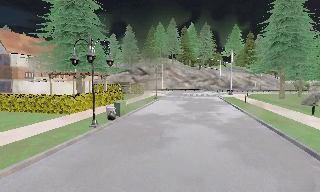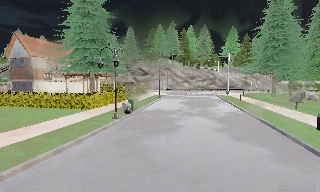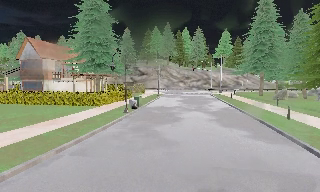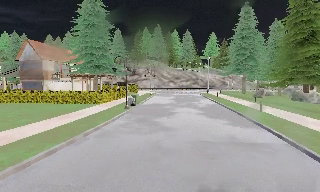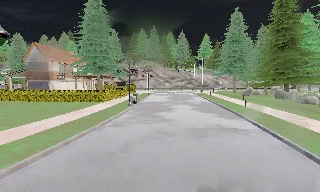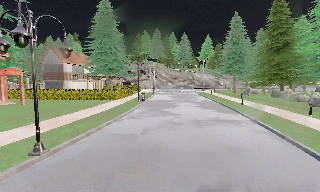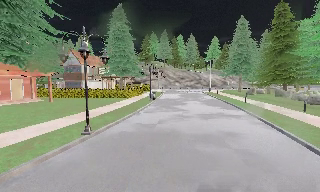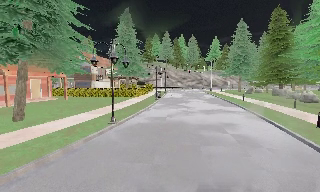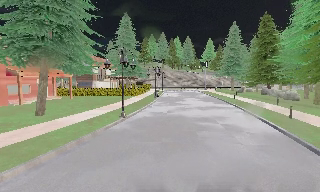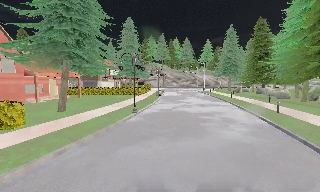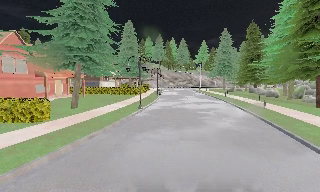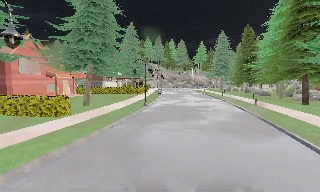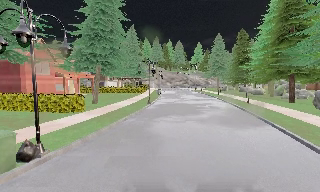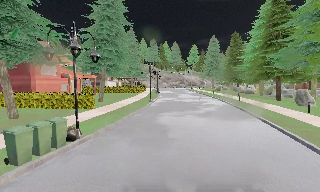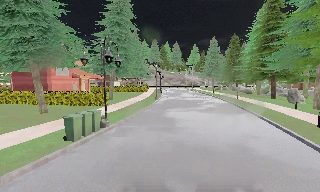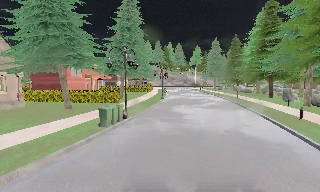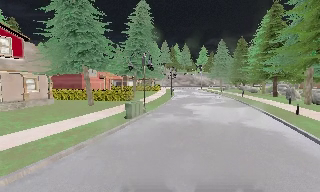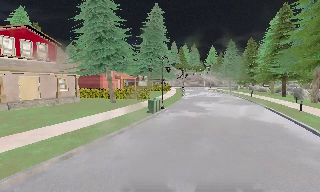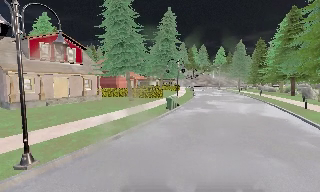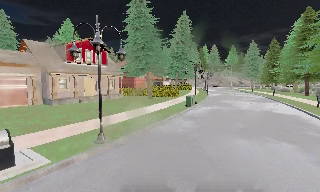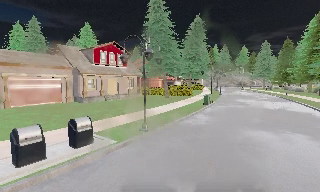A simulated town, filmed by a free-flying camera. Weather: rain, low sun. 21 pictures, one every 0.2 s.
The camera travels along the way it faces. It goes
backward.
0.0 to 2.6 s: The camera pans to its right, which is clockwise from overhead, by about 10 degrees. It travels backward, about 25 m, so what stands in front gets smaller.
2.6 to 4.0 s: The scene slides to the right, as the camera pans about 15 degrees to its left. It travels backward and to its left, about 14 m, so what stands in front gets smaller.
The film runs backward here.
